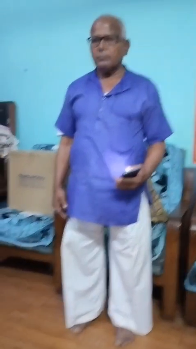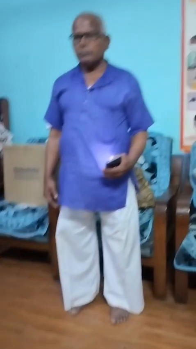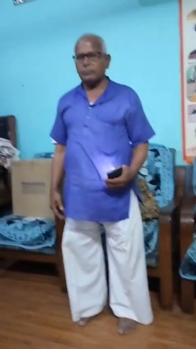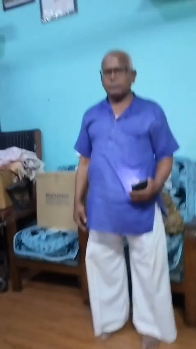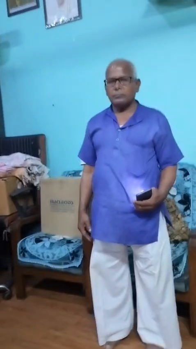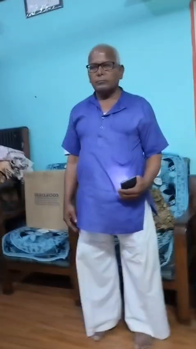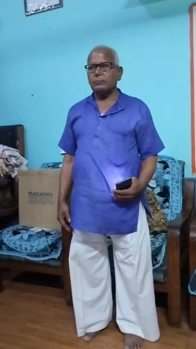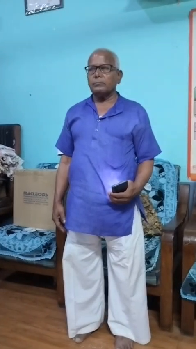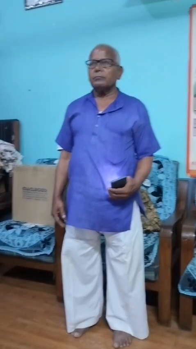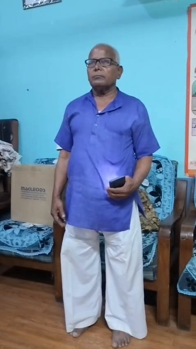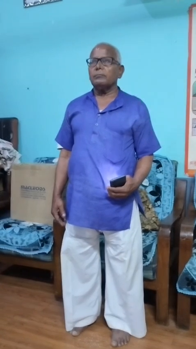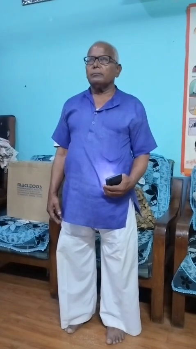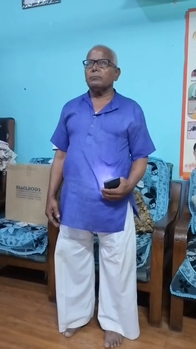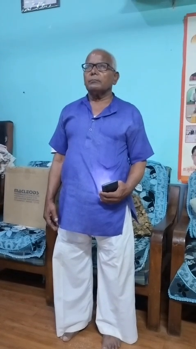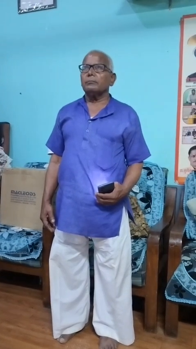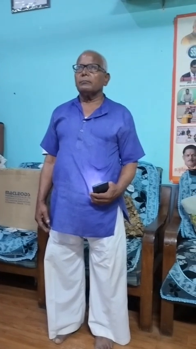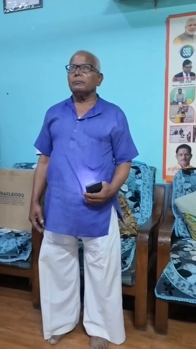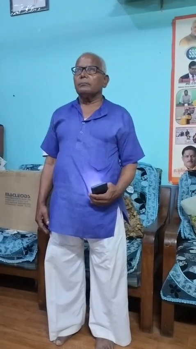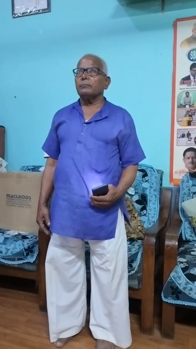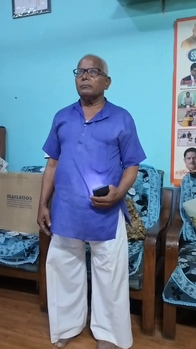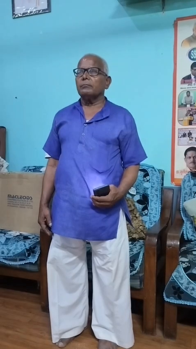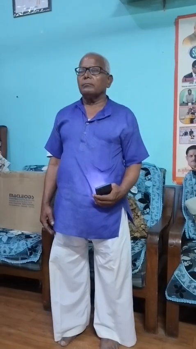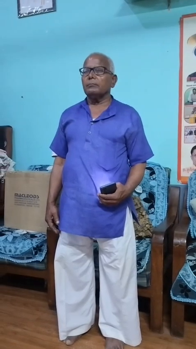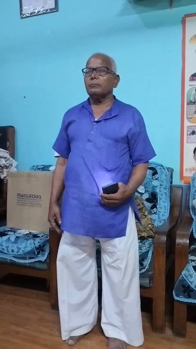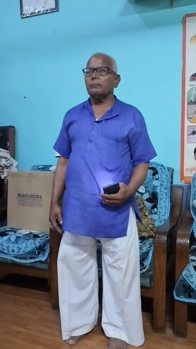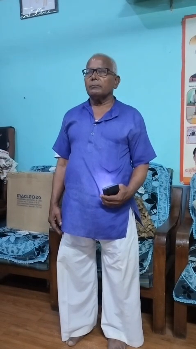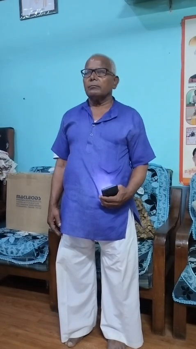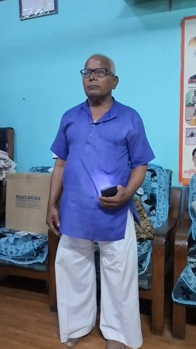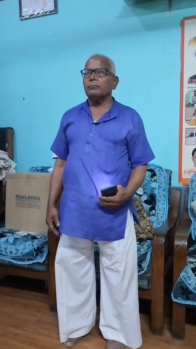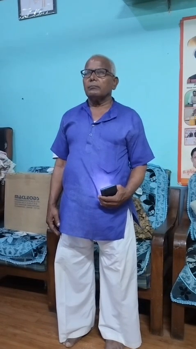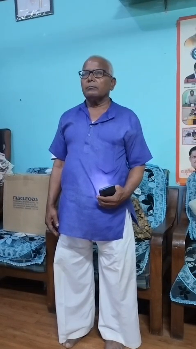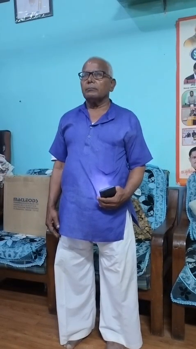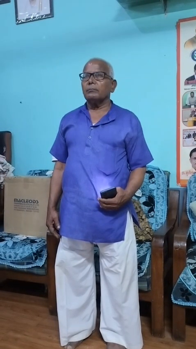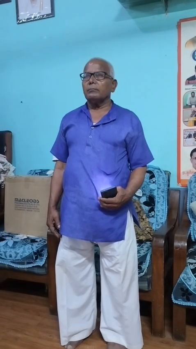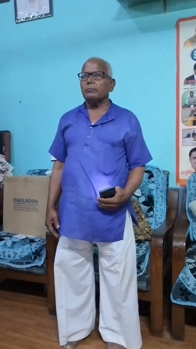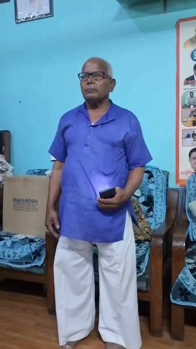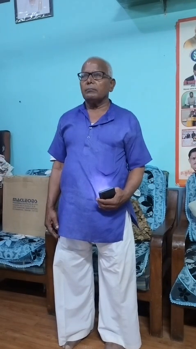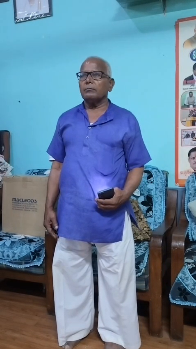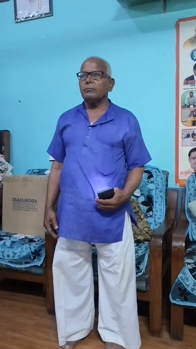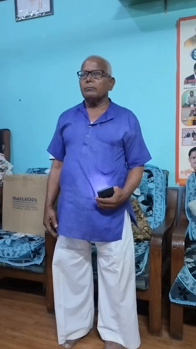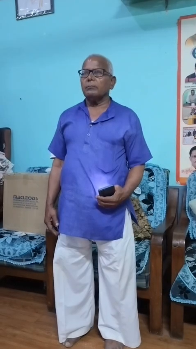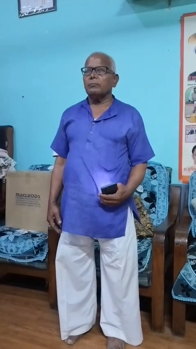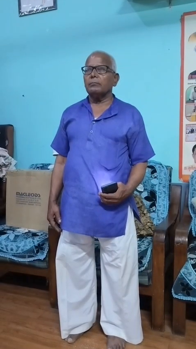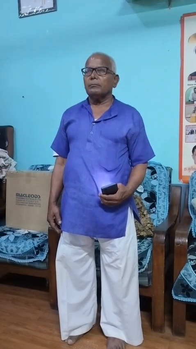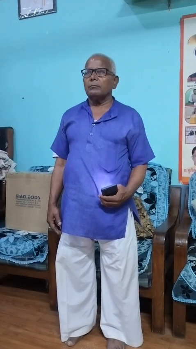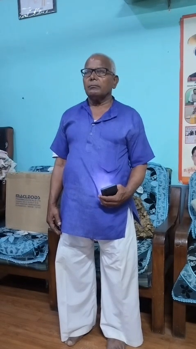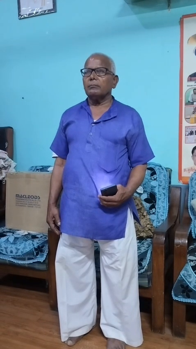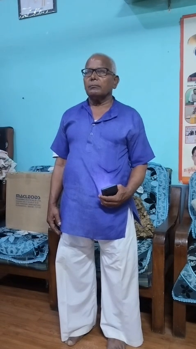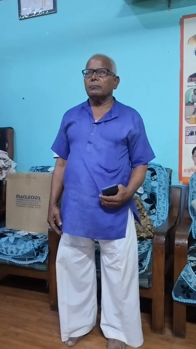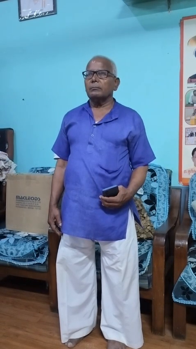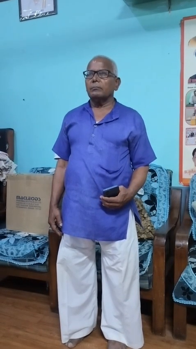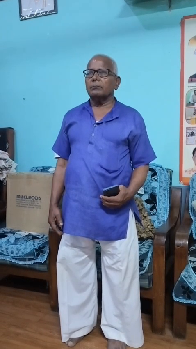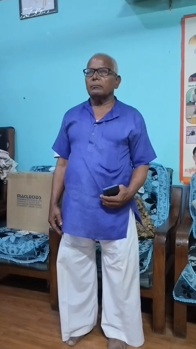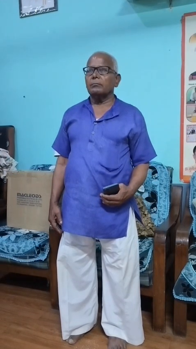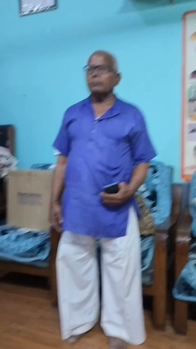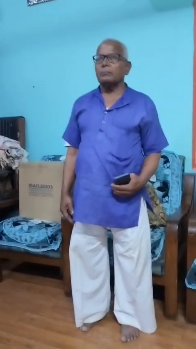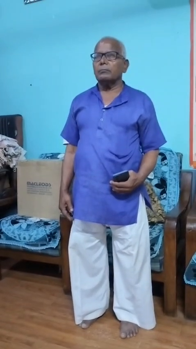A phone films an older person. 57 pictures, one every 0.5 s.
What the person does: Standing.
